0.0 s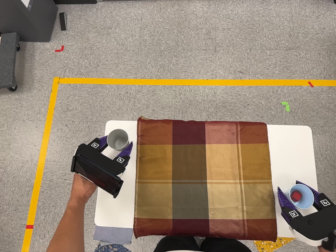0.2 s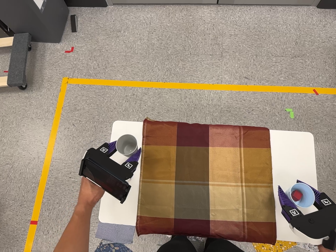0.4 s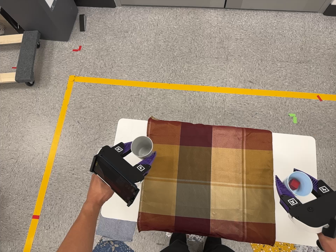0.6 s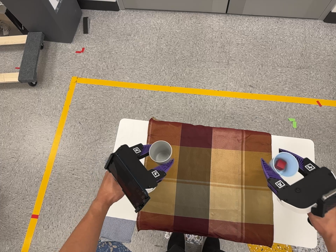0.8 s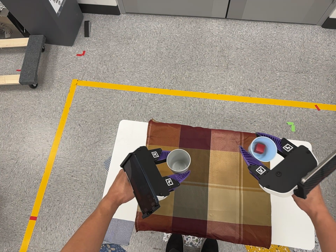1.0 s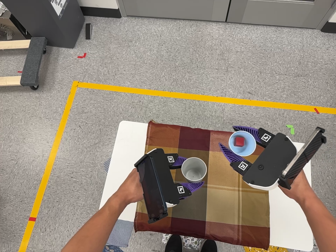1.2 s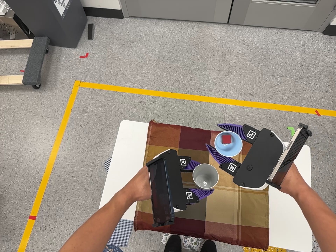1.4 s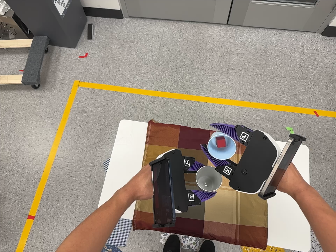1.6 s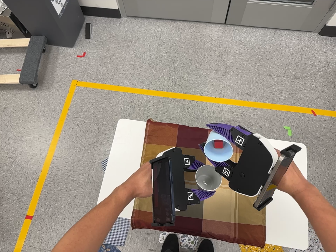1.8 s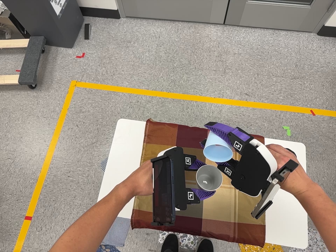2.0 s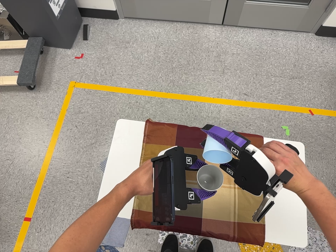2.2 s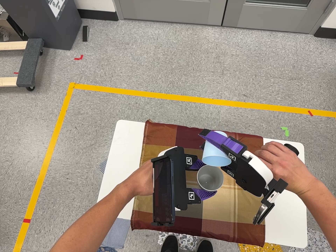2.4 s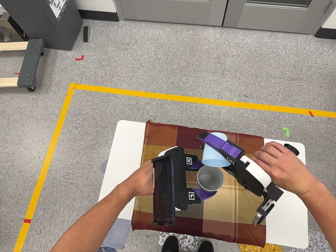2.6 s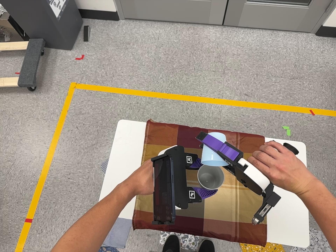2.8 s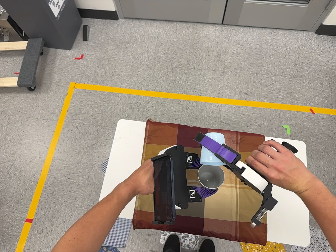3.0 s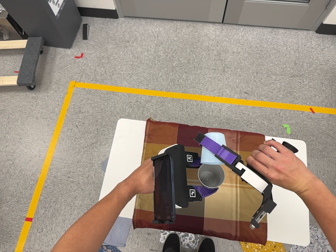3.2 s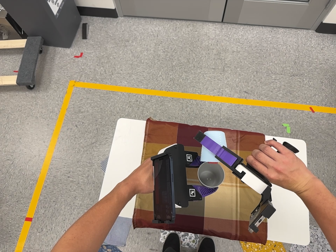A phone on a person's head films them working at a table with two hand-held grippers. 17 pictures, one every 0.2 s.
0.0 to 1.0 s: The camera travels backward and toward the bottom of its view, about 9 cm, so what stands in front gets smaller.
1.0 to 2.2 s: The camera shifts only a little, or ends up much as it began.
2.2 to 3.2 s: The camera keeps its place and its aim.
The film runs forward here.
